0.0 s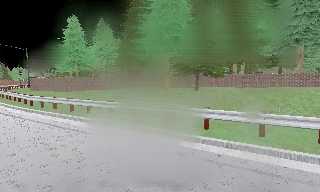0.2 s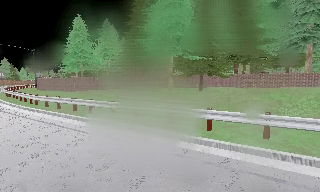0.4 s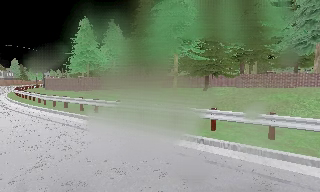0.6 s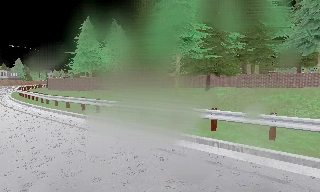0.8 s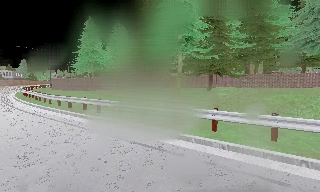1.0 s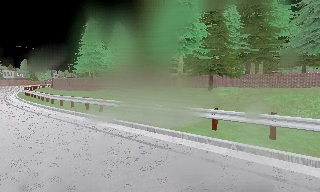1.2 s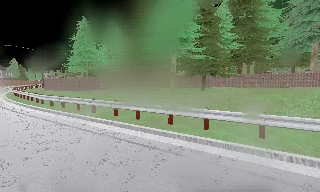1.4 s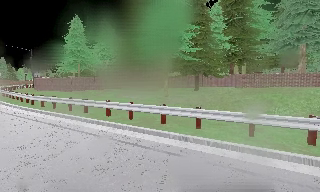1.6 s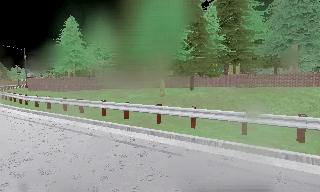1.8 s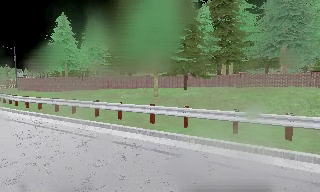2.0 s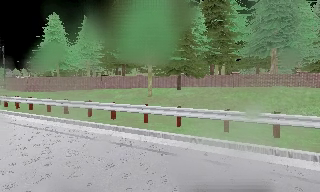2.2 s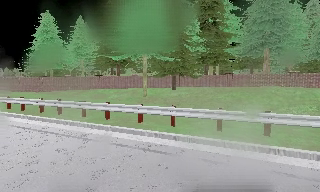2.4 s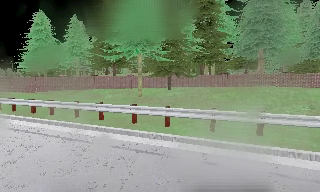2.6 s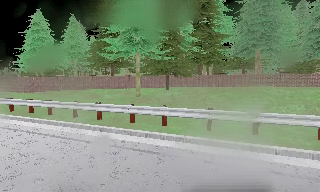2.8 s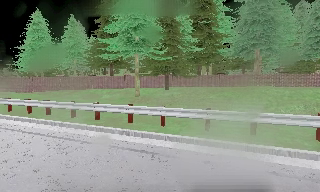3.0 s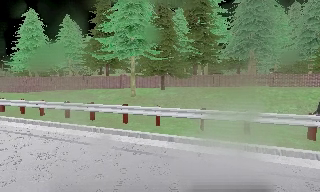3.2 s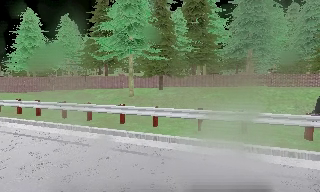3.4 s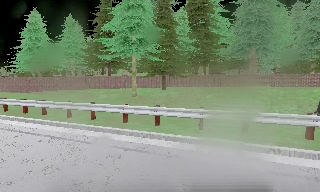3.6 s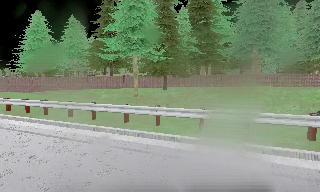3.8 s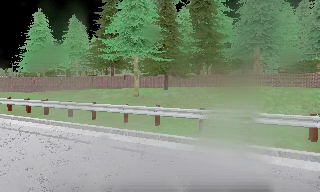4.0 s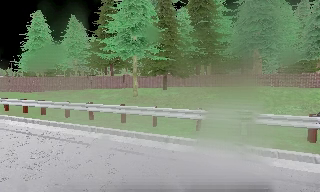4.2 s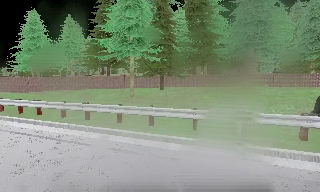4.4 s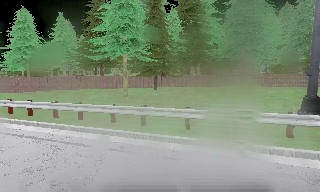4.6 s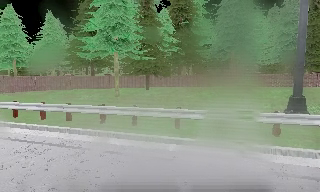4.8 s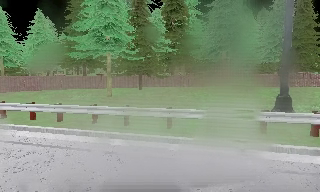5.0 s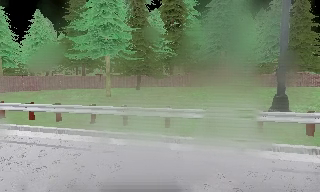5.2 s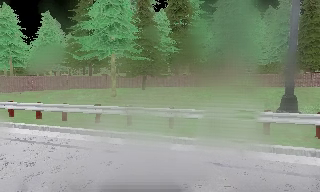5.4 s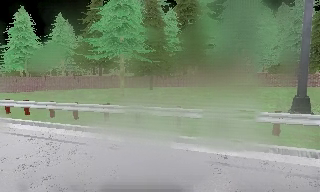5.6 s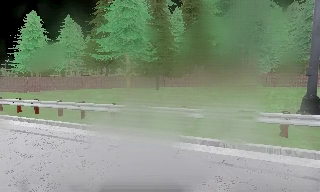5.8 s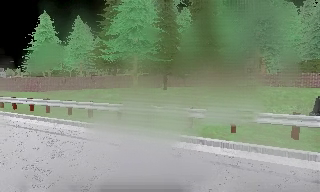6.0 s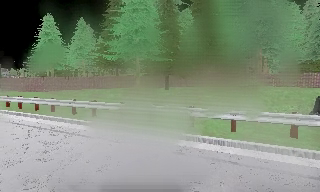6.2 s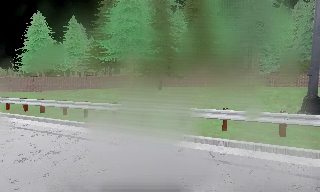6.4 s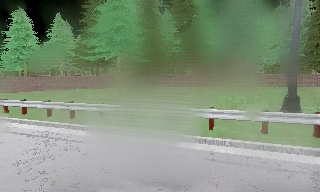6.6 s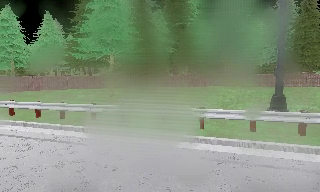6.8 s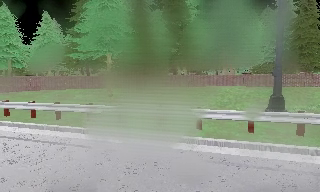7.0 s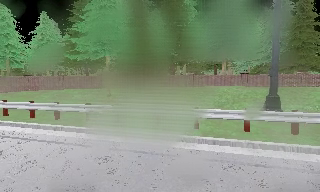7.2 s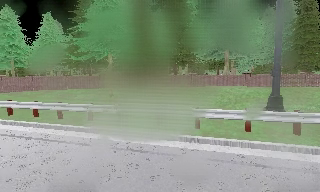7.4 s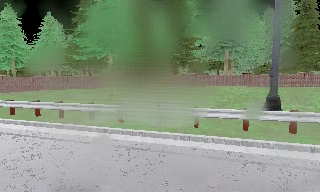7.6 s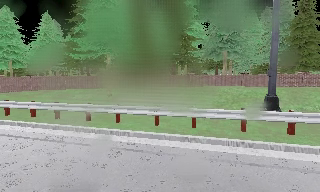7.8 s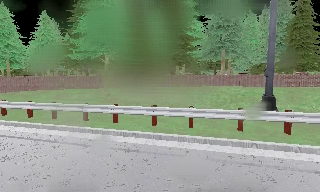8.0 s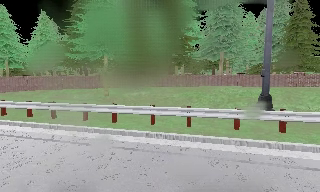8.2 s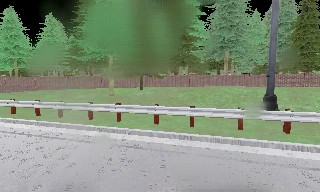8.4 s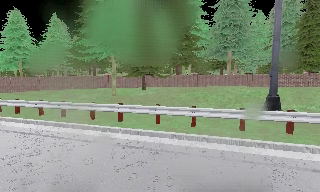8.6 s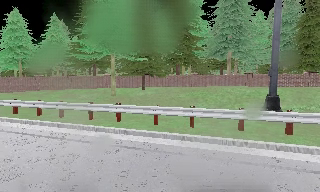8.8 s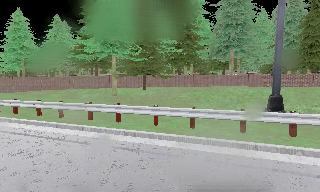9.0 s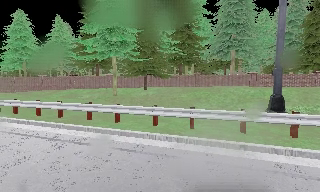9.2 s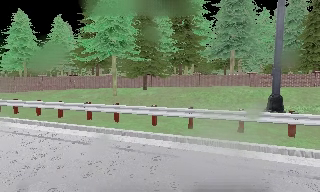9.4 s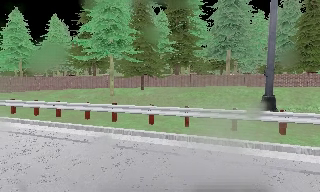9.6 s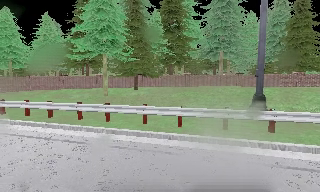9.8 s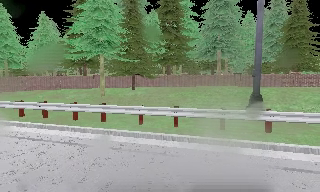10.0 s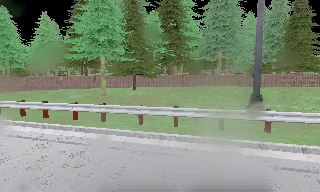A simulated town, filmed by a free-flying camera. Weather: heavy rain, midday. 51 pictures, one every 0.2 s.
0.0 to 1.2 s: The camera shifts only a little, or ends up much as it began.
1.2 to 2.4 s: The camera pans to its right, which is clockwise from overhead, by about 10 degrees.
2.4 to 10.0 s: The camera travels to its right and backward, about 2 m, so close, fixed things drift to the left.
The film runs backward here.
